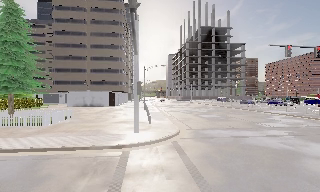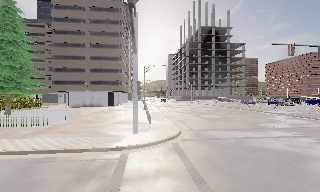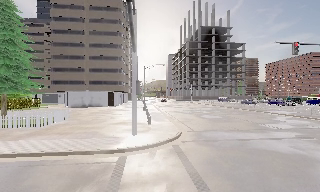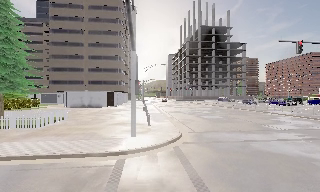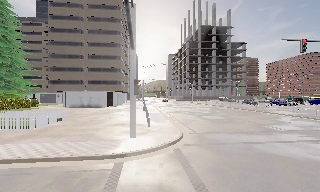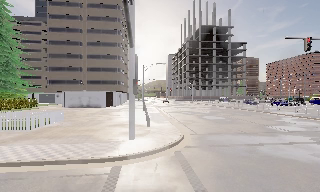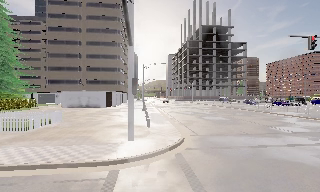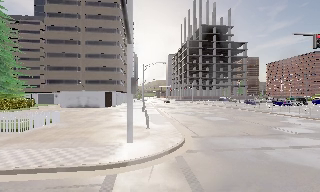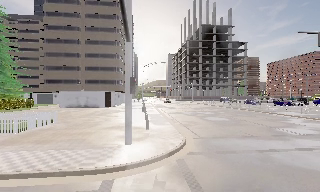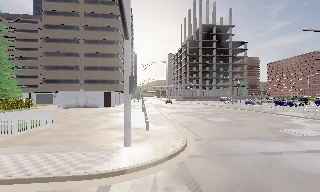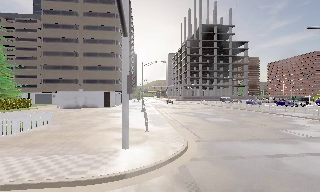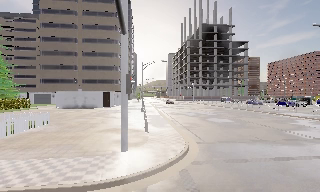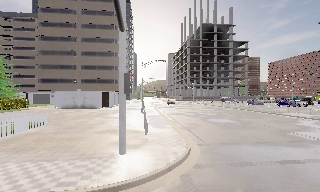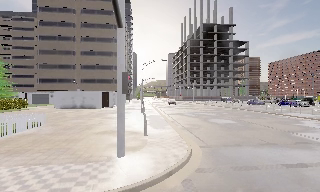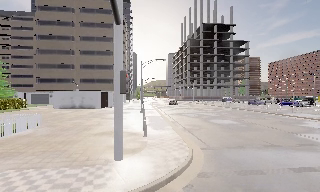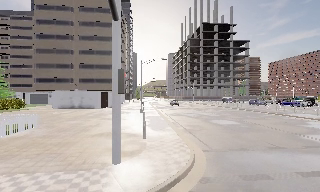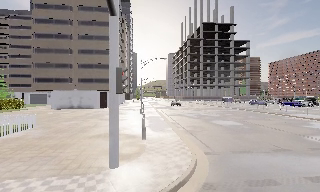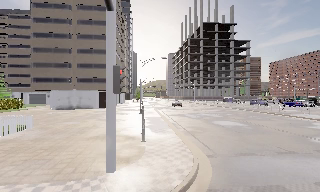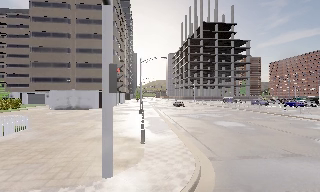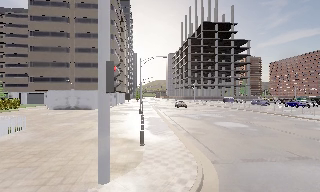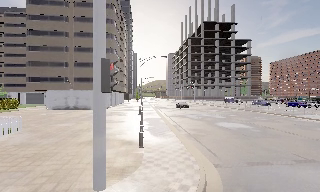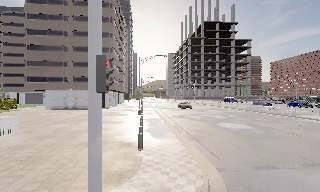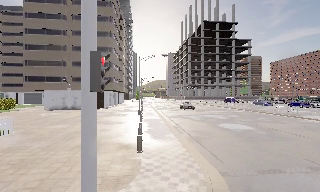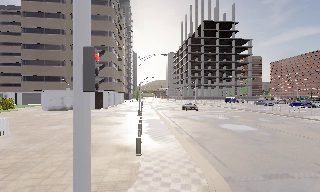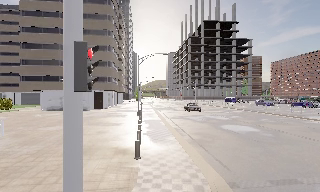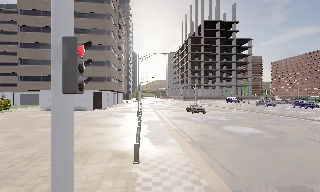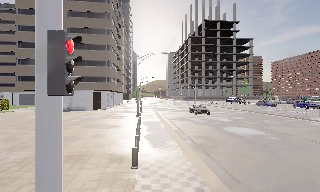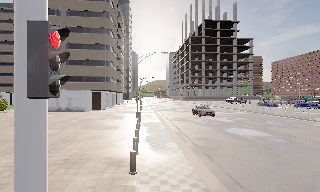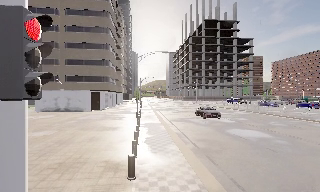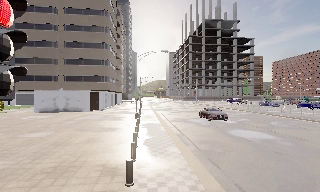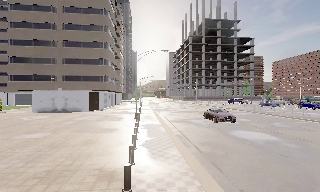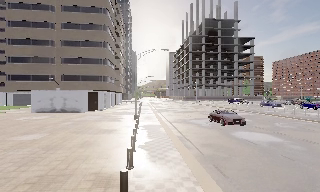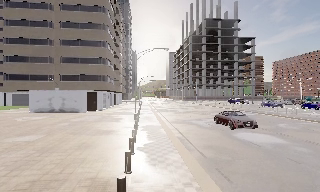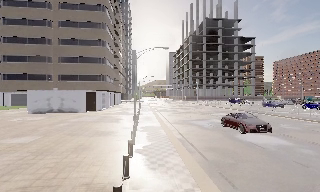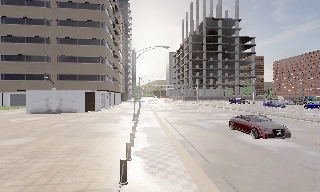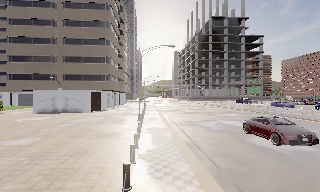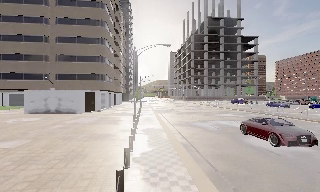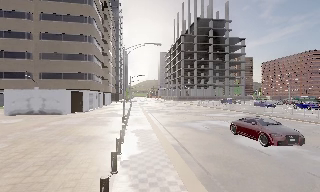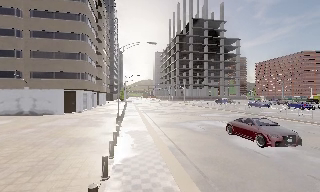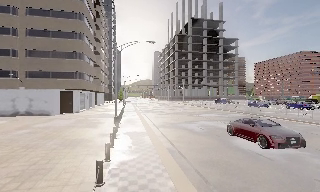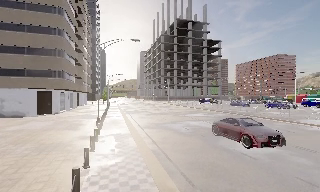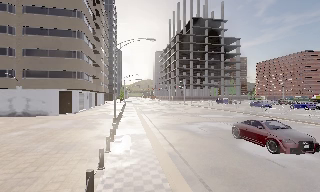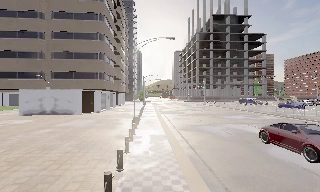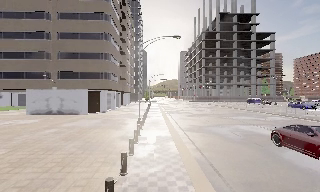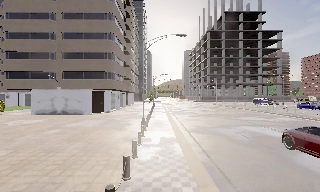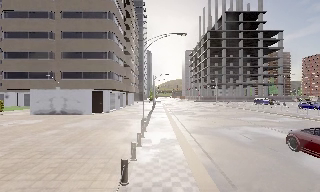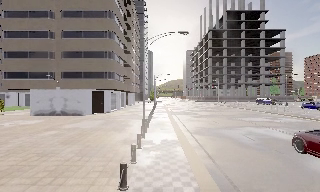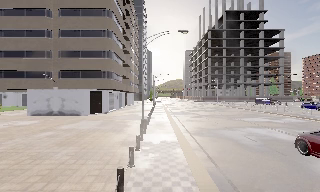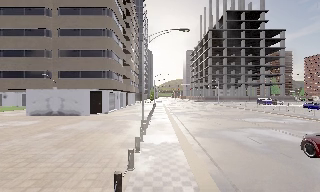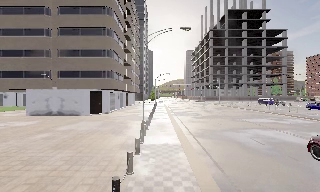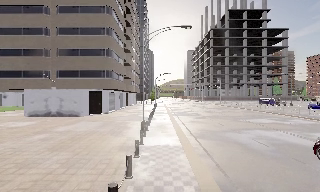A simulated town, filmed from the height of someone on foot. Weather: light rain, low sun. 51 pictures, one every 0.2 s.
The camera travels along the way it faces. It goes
forward.
0.0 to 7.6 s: The camera travels forward, about 12 m, so what stands in front looms larger.
7.6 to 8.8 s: The camera swings to its left by about 10 degrees, and the scene slides to the right. It travels forward, about 2 m, so what stands in front looms larger.
8.8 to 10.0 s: The camera travels forward, about 1.5 m, so what stands in front looms larger.
The film runs forward here.
